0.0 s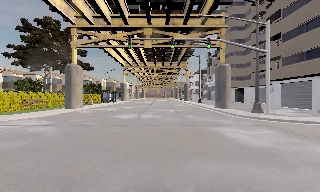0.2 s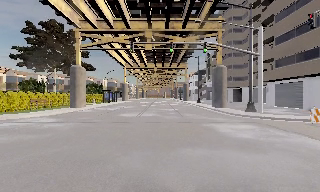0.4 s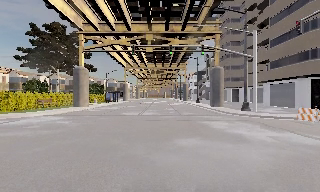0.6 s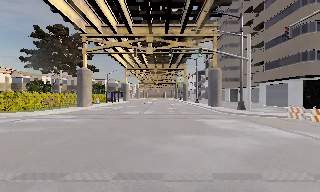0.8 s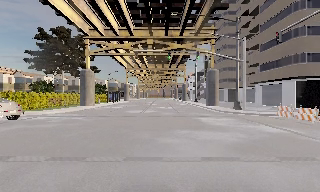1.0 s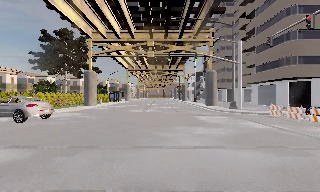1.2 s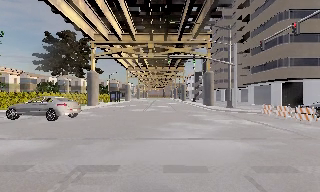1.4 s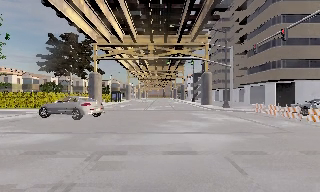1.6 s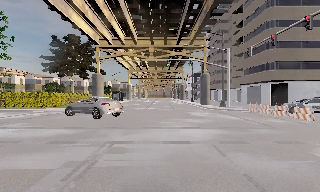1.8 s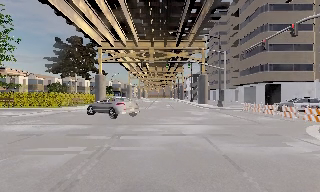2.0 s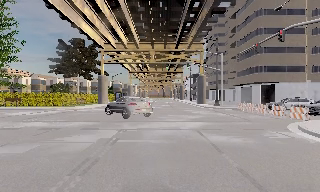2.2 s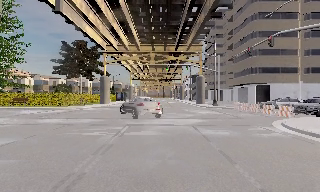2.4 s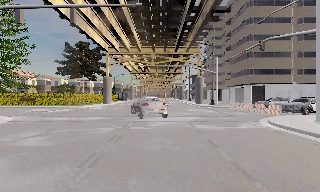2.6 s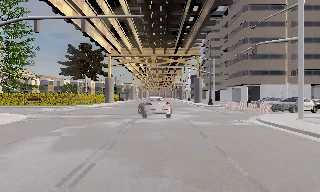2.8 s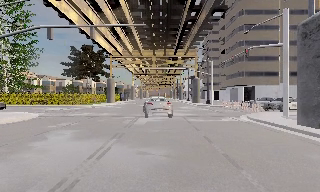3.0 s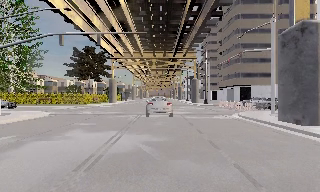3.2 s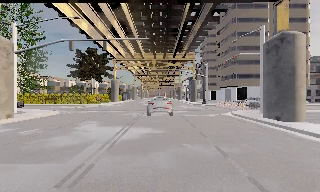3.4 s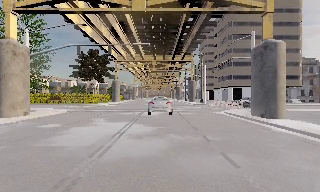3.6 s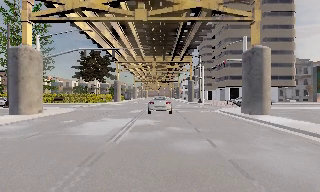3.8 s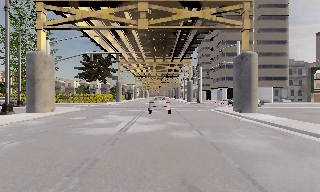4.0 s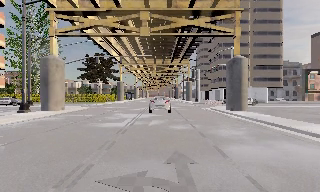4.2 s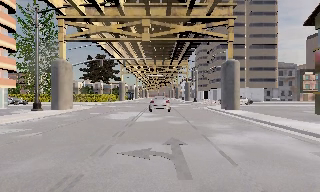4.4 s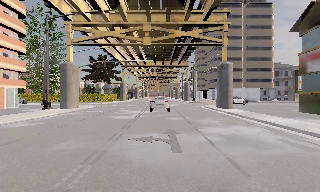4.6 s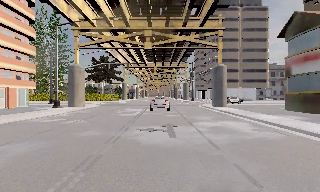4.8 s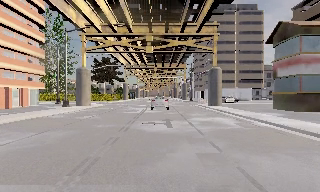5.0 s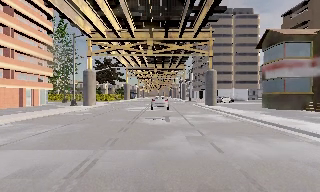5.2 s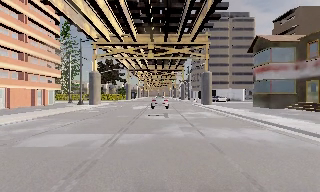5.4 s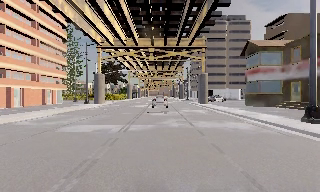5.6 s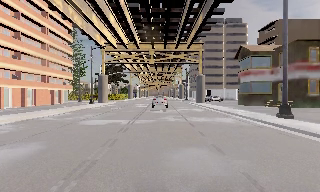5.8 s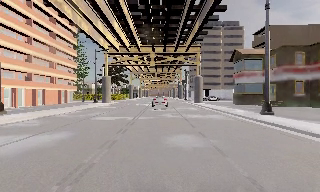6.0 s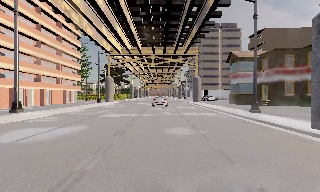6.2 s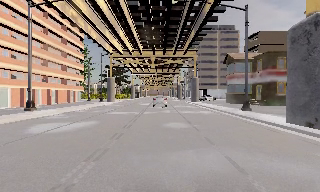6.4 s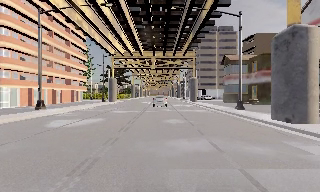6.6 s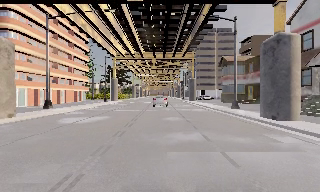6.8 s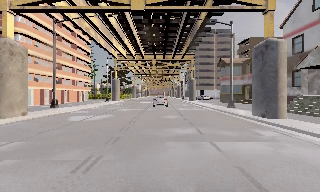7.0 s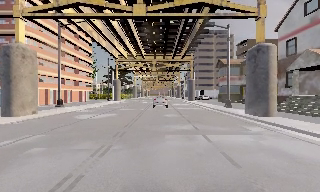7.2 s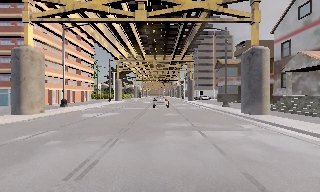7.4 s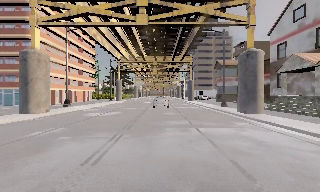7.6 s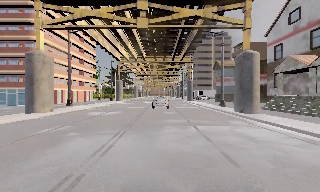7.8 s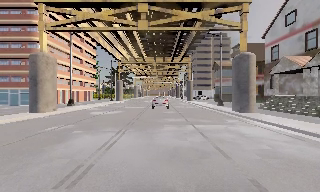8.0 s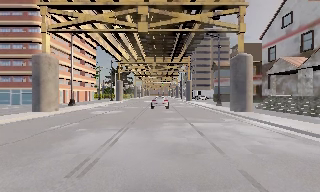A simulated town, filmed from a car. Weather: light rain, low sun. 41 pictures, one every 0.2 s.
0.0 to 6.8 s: The camera travels backward, about 45 m, so what stands in front gets smaller. It gains speed.
6.8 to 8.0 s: The camera travels backward, about 4 m, so what stands in front gets smaller. It loses speed.
The film runs backward here.
